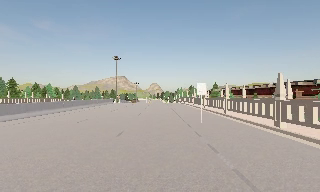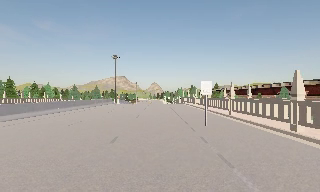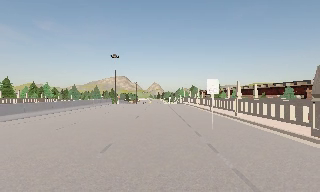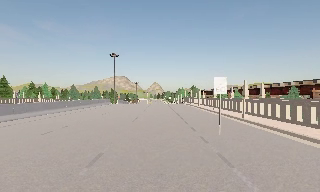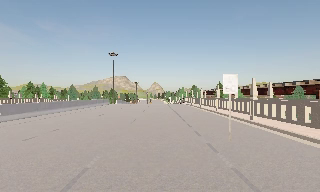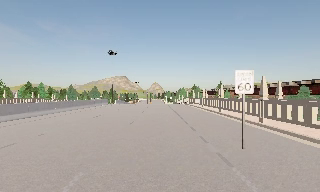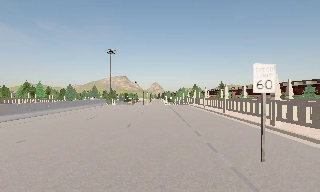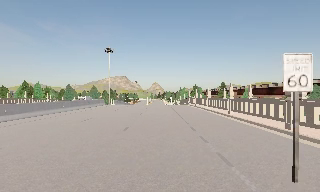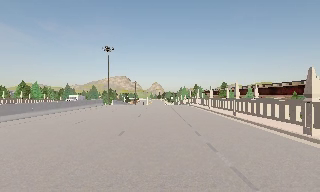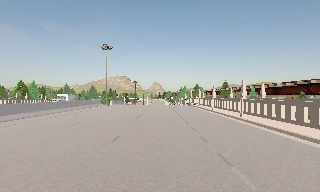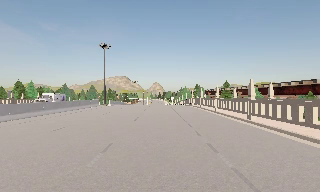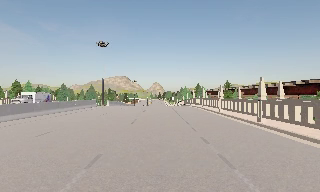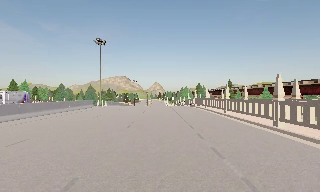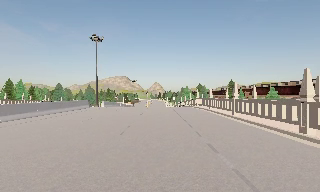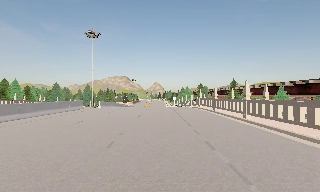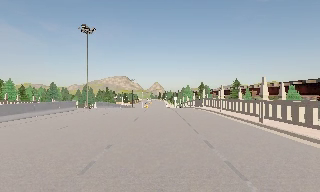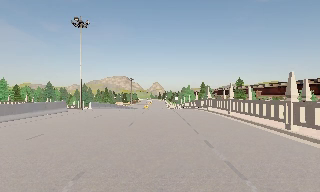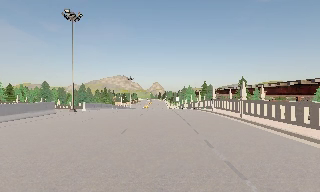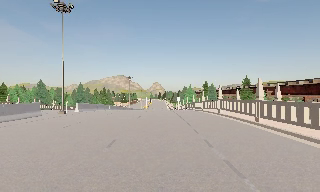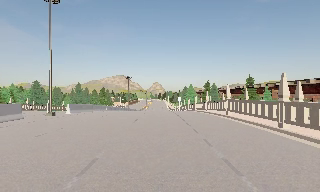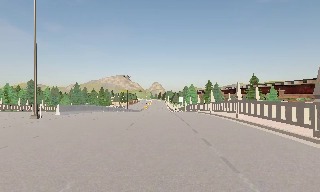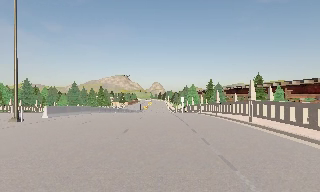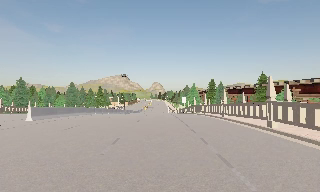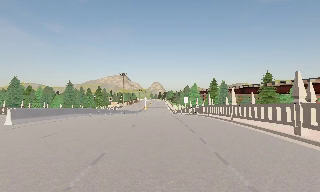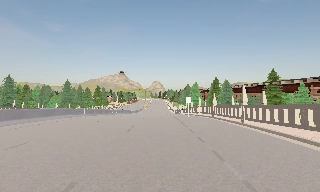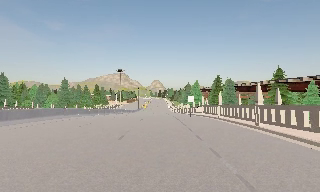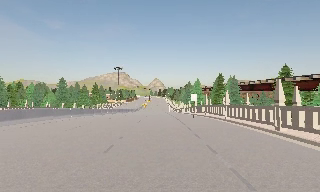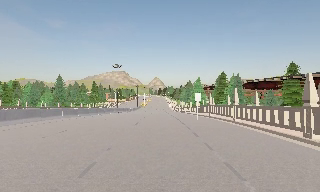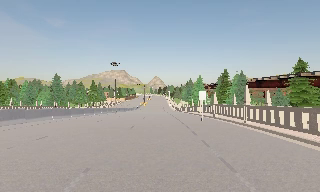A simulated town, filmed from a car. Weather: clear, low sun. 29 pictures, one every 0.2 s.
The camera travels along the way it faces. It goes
forward.
0.0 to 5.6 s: The camera travels forward, about 40 m, so what stands in front looms larger. It gains speed.
The film runs forward here.
